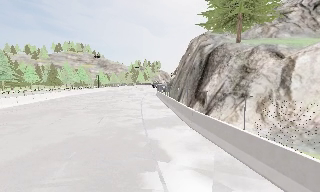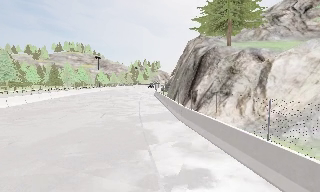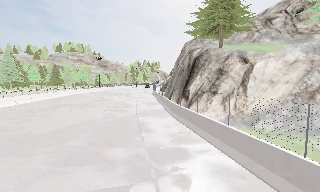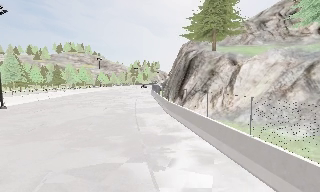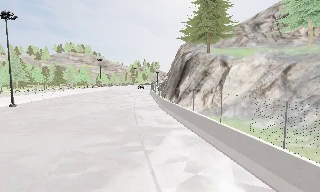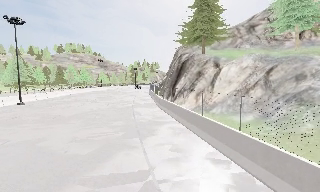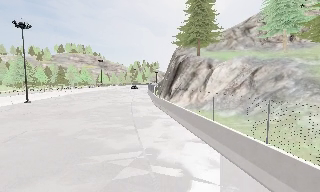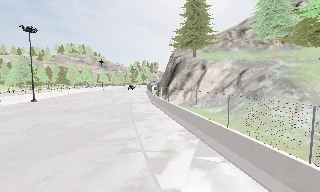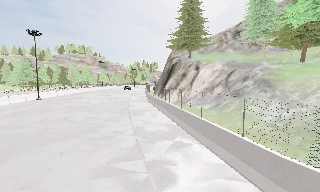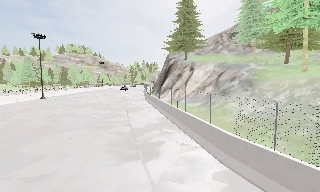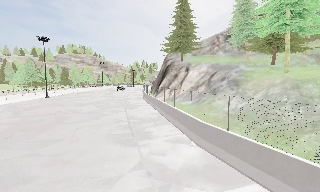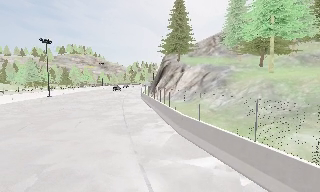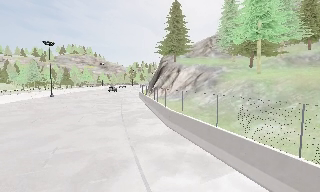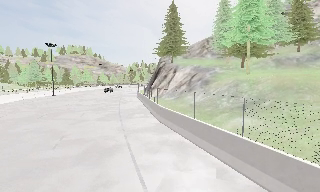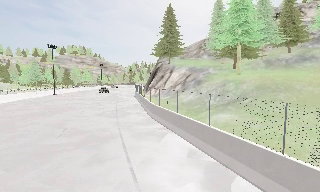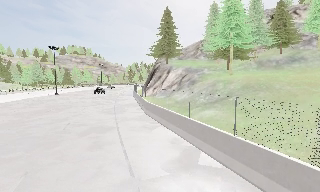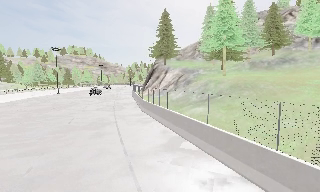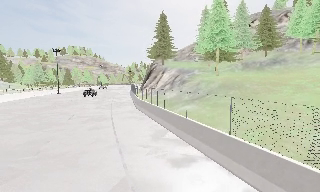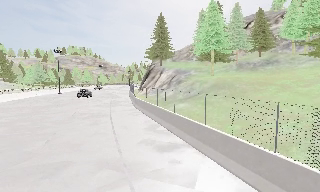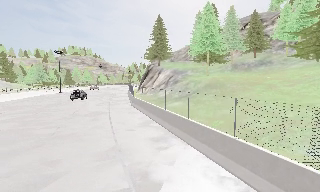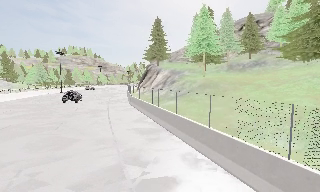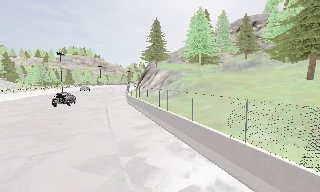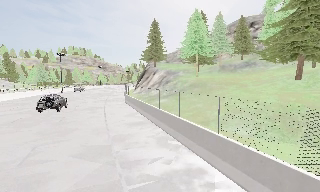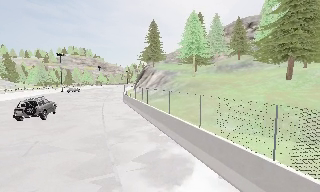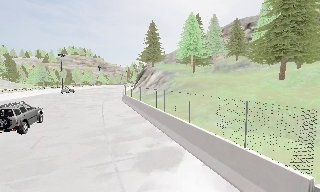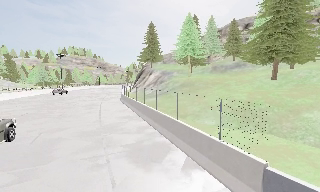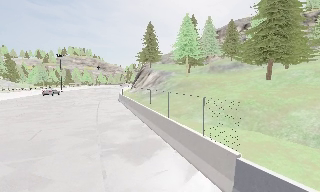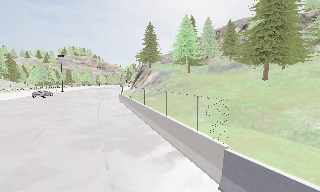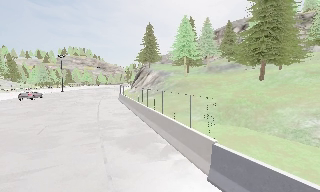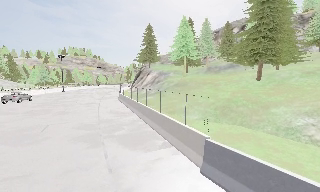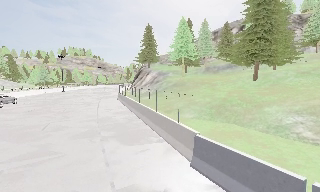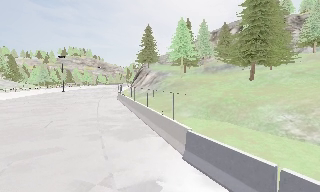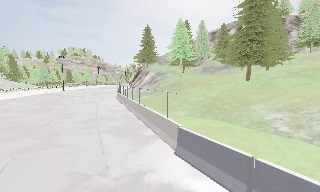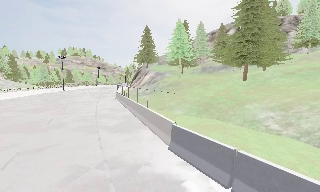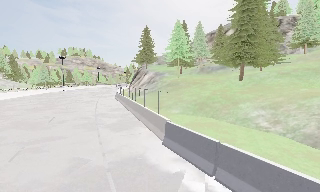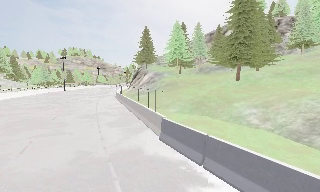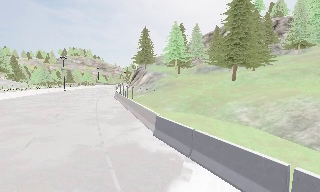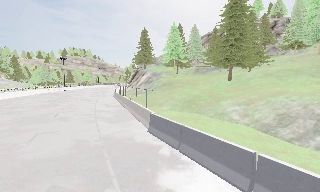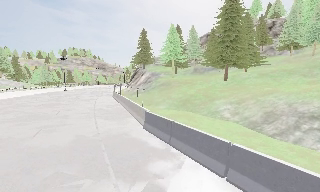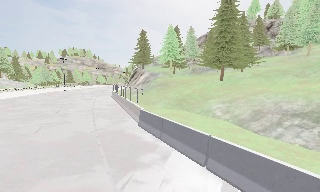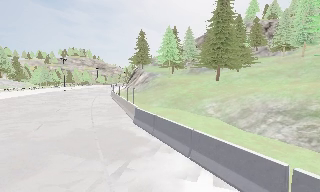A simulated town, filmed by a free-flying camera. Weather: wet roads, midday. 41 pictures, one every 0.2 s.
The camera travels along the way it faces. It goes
backward.
0.0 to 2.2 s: The camera travels backward, about 20 m, so what stands in front gets smaller.
2.2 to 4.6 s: The camera travels backward and to its right, about 18 m, so what stands in front gets smaller.
4.6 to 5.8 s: The camera travels backward and to its right, about 4 m, so what stands in front gets smaller. It loses speed.
5.8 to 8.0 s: The camera travels backward and to its right, about 8 m, so what stands in front gets smaller.
The film runs backward here.
